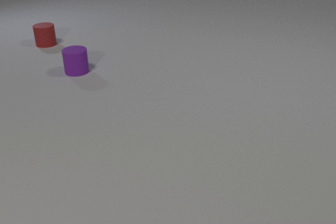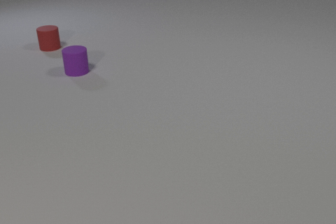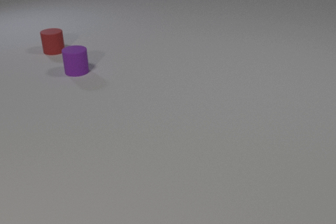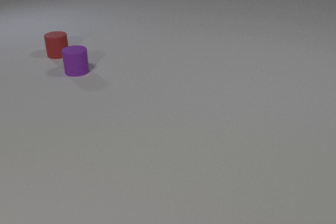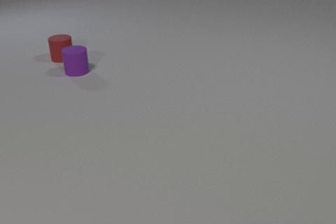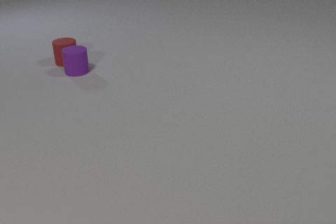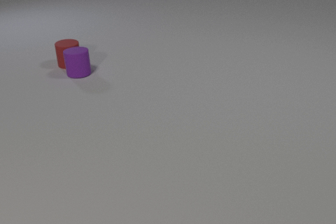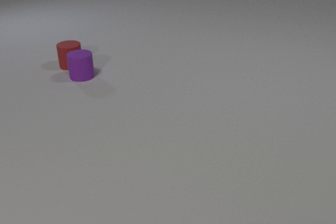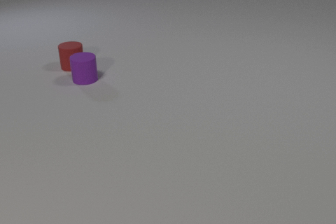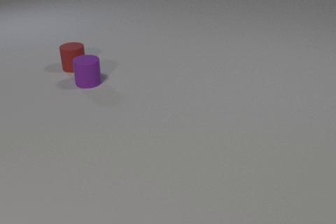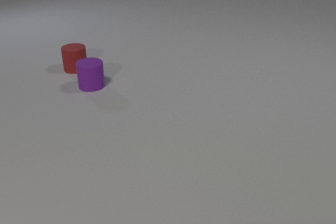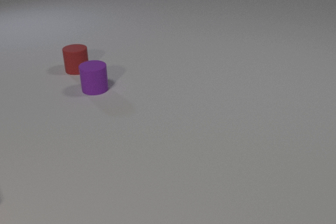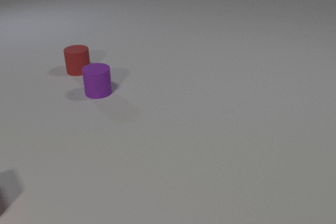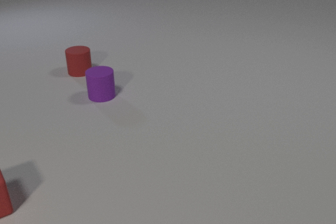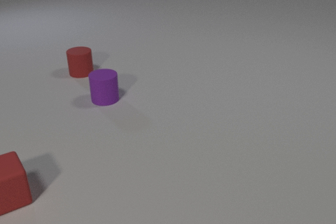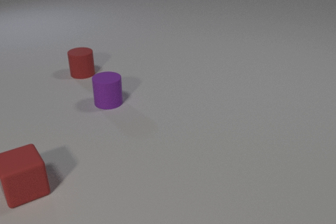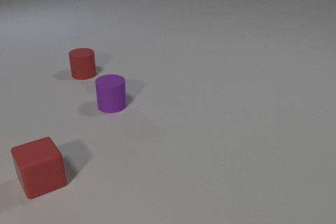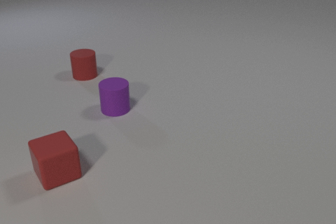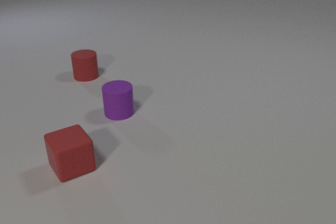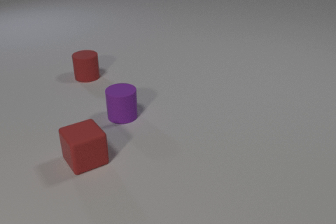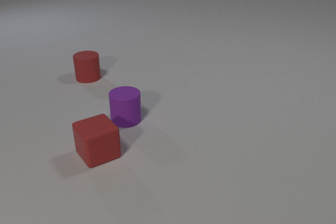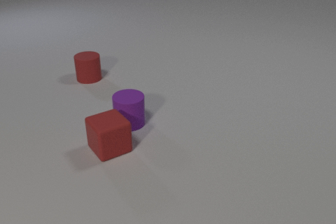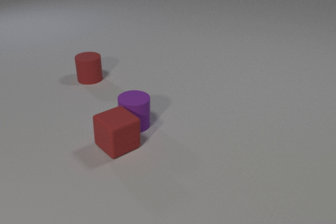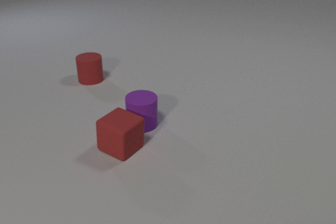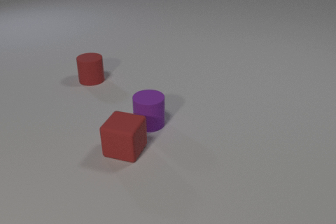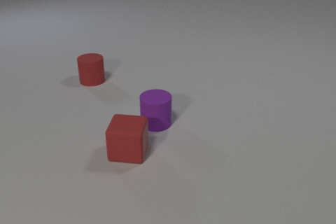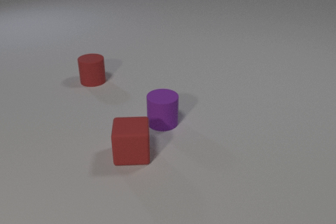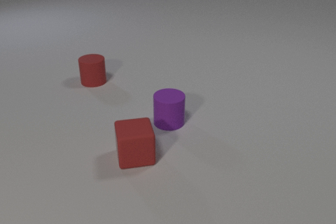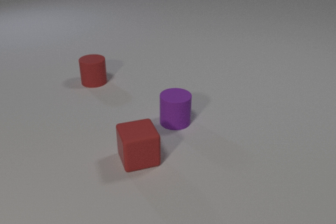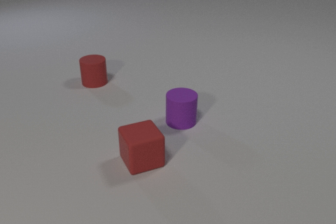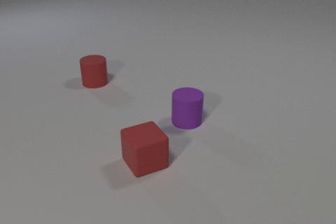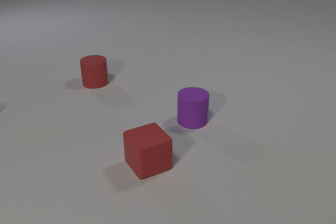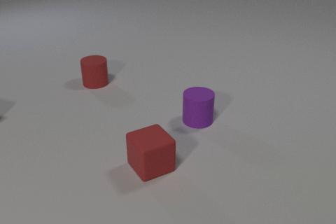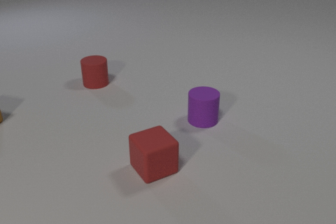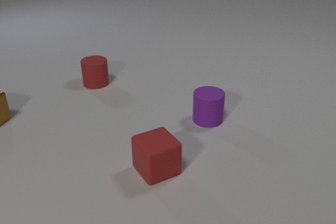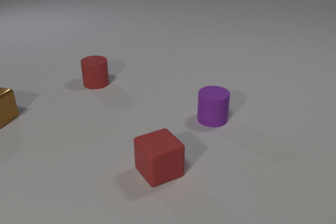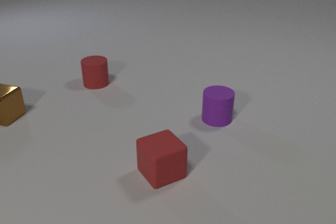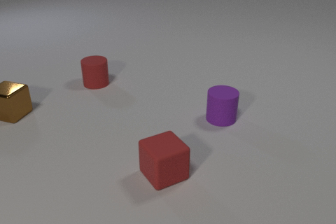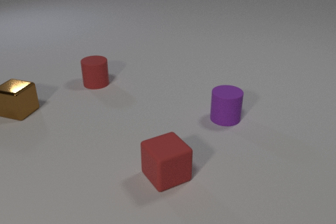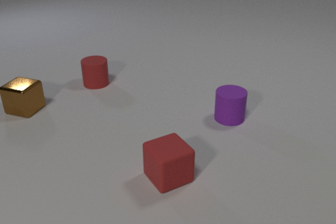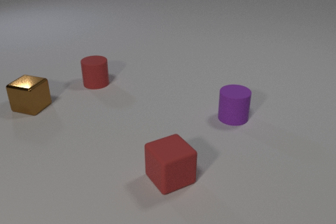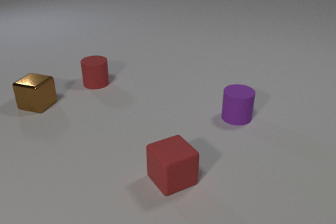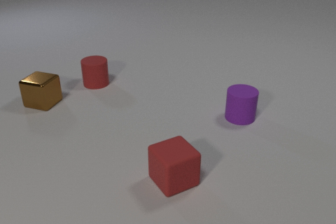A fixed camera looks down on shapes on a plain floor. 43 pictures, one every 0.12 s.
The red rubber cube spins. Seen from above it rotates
counterclockwise.
The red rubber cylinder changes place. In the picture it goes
toward the camera.
0.00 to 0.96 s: The red rubber cylinder slides toward the camera. The purple rubber cylinder slides toward the camera. The red rubber cylinder and the purple rubber cylinder collide.
0.96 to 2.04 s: The red rubber cylinder slides toward the camera and to the right. The purple rubber cylinder slides toward the camera and to the right. The red rubber cube comes in at the left edge, slides to the right.
2.04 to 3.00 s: The red rubber cylinder slides toward the camera and to the right. The purple rubber cylinder slides to the right and toward the camera. The red rubber cube slides to the right, spins so that its near face slides to the right, counterclockwise seen from above. The purple rubber cylinder and the red rubber cube collide.
3.00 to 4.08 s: The red rubber cylinder slides toward the camera. The purple rubber cylinder slides to the right. The red rubber cube slides toward the camera and to the right, spins counterclockwise seen from above by about 30 degrees, its near face sliding to the right. The brown metal cube comes in at the left edge, slides to the right.
4.08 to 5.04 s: The purple rubber cylinder slides to the right. The red rubber cube slides to the right and toward the camera. The brown metal cube slides to the right and away from the camera.
What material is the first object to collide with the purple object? rubber.
What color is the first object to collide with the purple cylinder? red.
What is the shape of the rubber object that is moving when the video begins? cylinder.
